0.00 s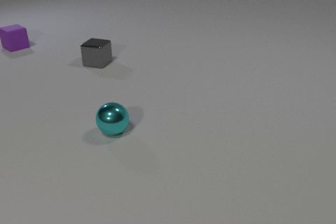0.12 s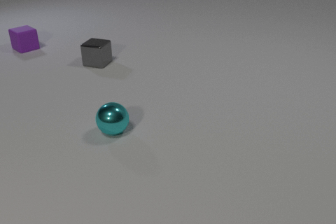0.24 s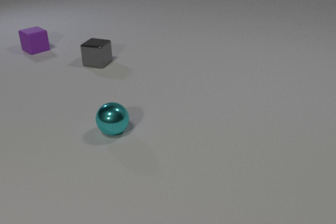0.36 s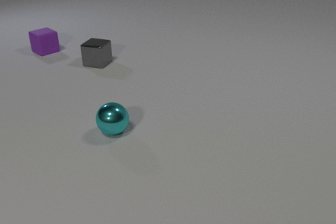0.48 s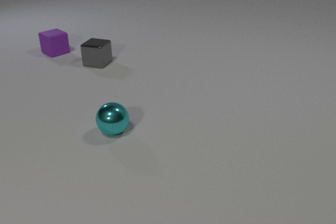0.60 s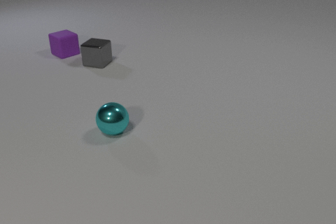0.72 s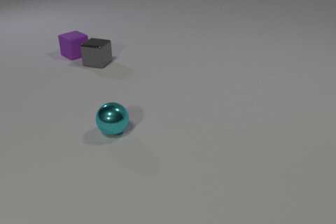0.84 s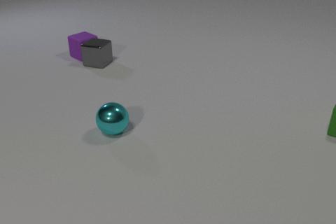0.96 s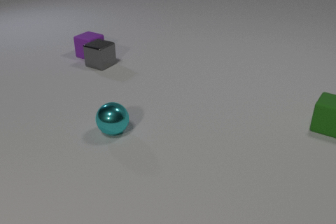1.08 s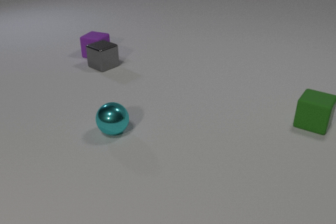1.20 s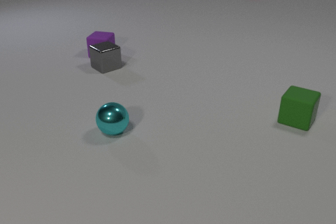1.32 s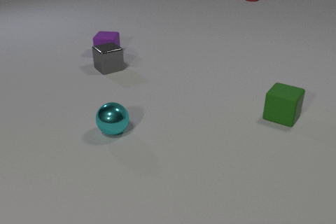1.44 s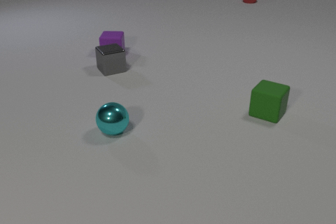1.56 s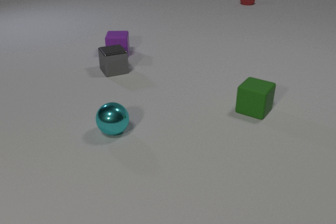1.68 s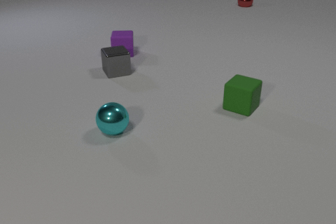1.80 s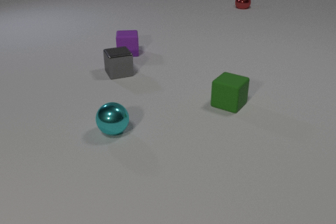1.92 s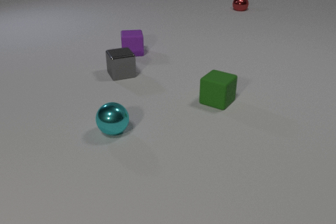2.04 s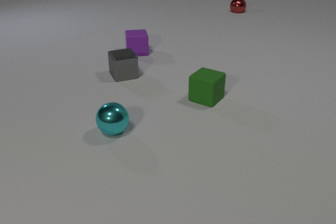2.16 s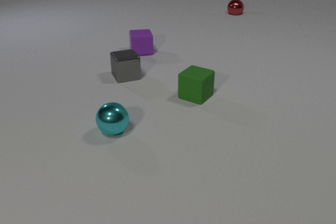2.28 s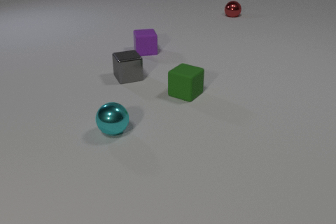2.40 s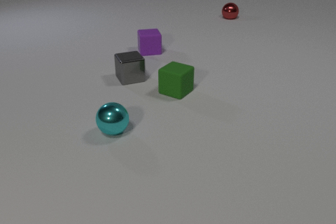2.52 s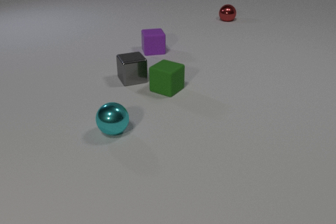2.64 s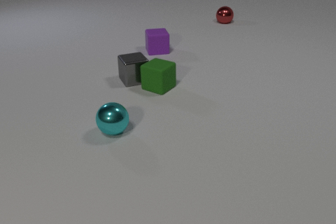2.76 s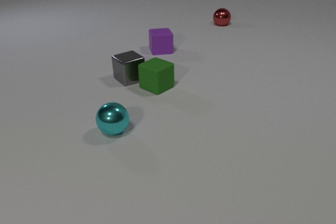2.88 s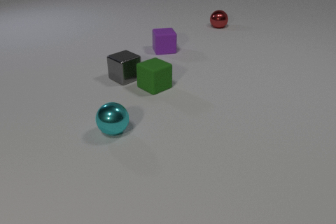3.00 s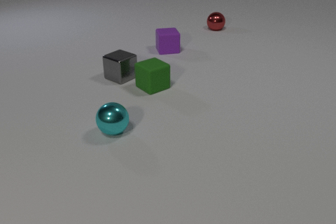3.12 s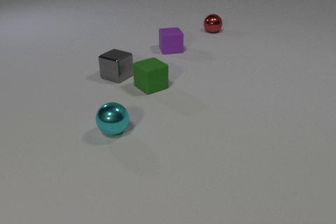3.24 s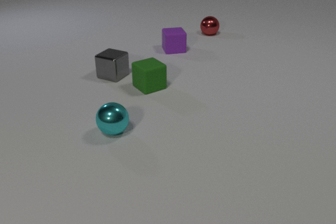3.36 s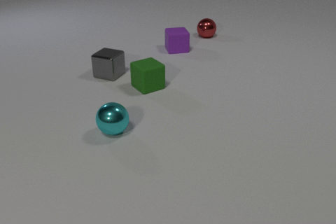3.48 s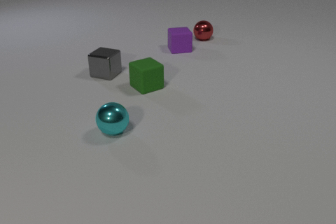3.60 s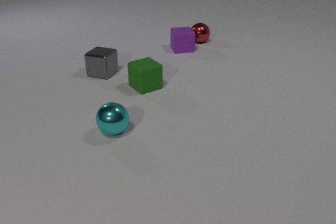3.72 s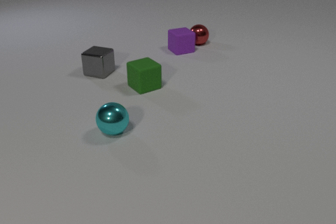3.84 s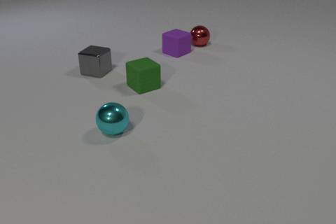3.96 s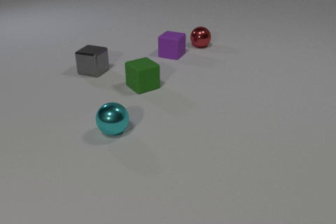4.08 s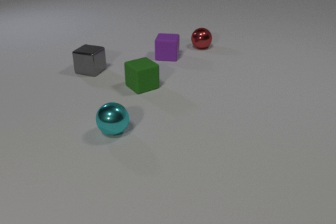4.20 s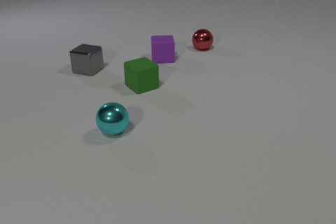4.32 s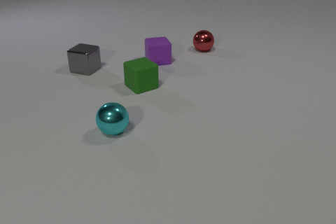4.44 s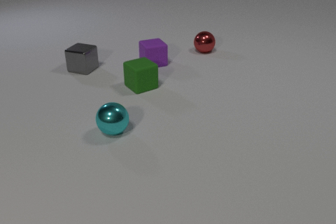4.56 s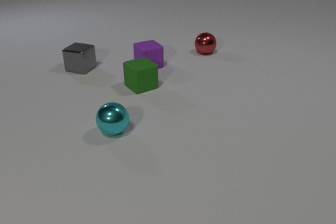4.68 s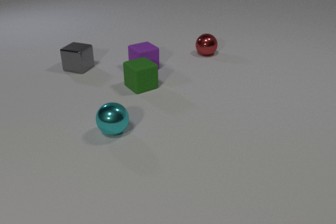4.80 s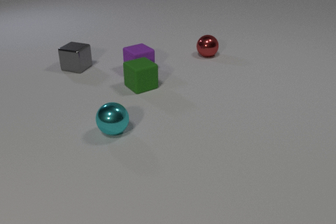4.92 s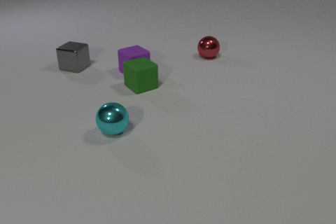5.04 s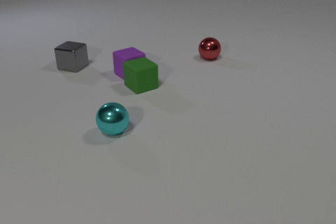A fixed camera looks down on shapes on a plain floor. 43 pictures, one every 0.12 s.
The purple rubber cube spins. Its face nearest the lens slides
to the right.
The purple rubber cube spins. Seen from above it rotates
counterclockwise.
0.00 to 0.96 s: The purple rubber cube slides to the right and toward the camera. The green rubber cube comes in at the right edge, slides to the left. The purple rubber cube and the gray metal cube collide.
0.96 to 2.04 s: The purple rubber cube slides to the right, spins counterclockwise seen from above by about 45 degrees, its near face sliding to the right. The gray metal cube slides toward the camera and to the right, spins clockwise seen from above by about 30 degrees, its near face sliding to the left. The green rubber cube slides to the left. The red metal sphere comes in at the top edge, rolls toward the camera.
2.04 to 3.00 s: The purple rubber cube slides to the right. The gray metal cube spins so that its near face slides to the right, counterclockwise seen from above. The green rubber cube slides to the left and away from the camera. The red metal sphere rolls toward the camera. The gray metal cube and the green rubber cube collide.
3.00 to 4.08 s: The purple rubber cube slides toward the camera, spins so that its near face slides to the right, counterclockwise seen from above. The gray metal cube slides to the left and away from the camera. The green rubber cube slides to the left. The red metal sphere rolls toward the camera. The purple rubber cube and the red metal sphere collide.
4.08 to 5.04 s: The purple rubber cube slides toward the camera and to the left, spins so that its near face slides to the right, counterclockwise seen from above. The gray metal cube slides to the left and away from the camera. The red metal sphere rolls toward the camera.
Are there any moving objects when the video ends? yes.
What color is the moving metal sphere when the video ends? red.
How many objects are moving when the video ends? 3.
